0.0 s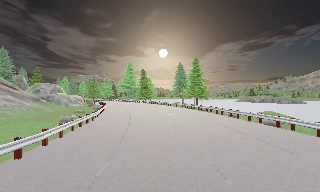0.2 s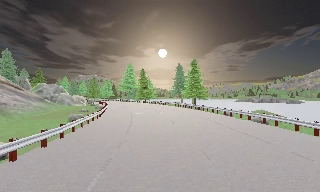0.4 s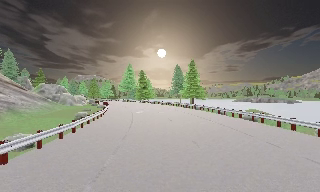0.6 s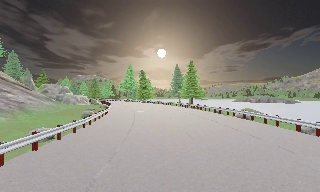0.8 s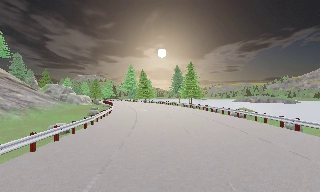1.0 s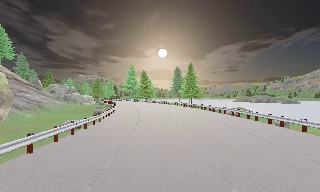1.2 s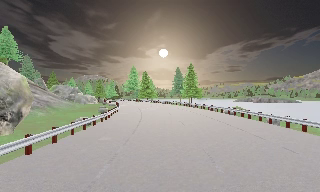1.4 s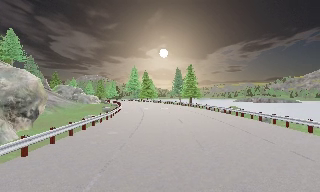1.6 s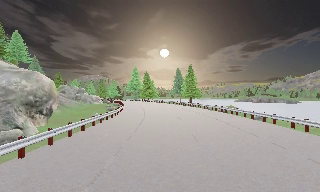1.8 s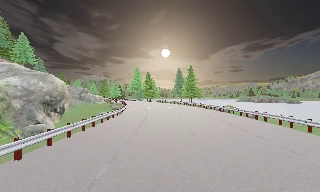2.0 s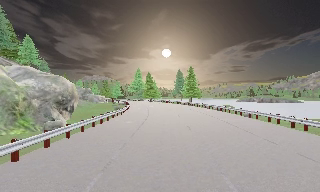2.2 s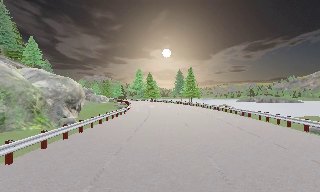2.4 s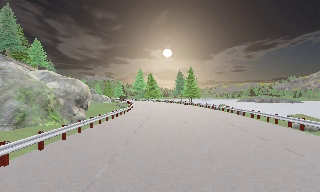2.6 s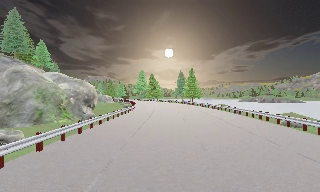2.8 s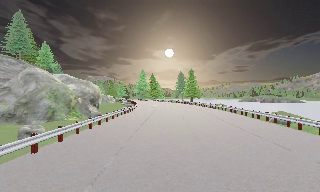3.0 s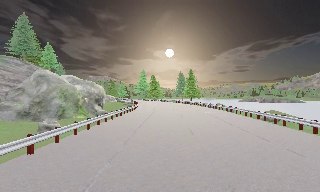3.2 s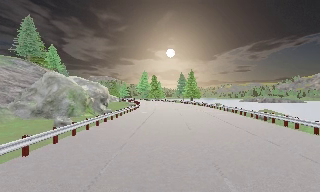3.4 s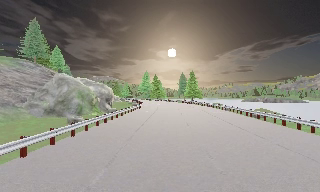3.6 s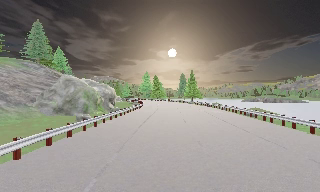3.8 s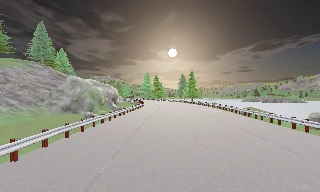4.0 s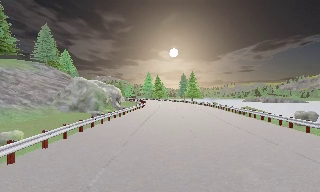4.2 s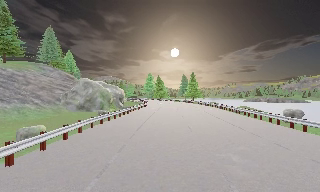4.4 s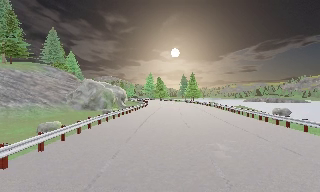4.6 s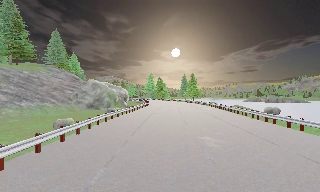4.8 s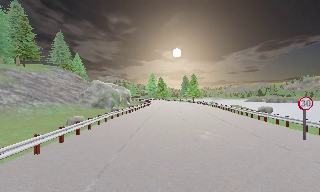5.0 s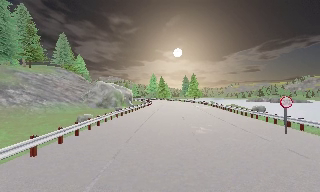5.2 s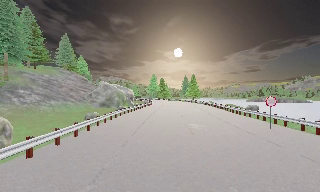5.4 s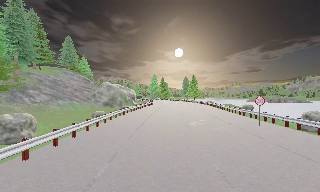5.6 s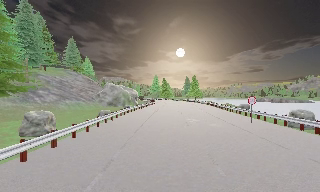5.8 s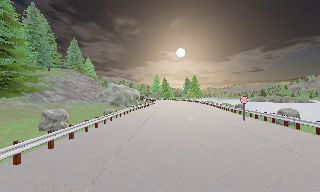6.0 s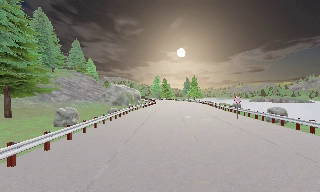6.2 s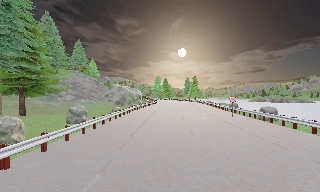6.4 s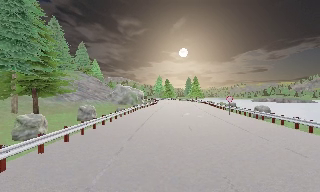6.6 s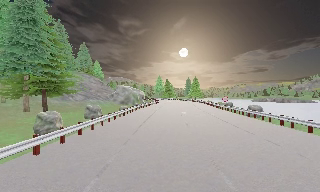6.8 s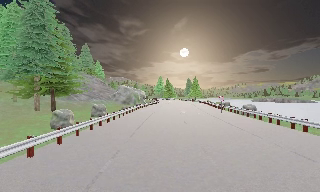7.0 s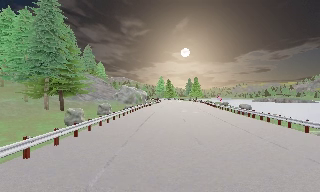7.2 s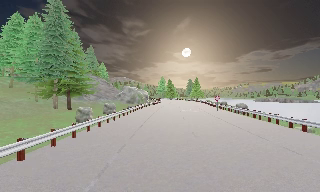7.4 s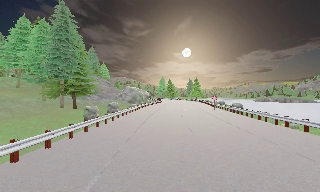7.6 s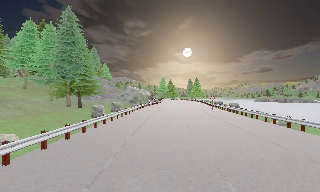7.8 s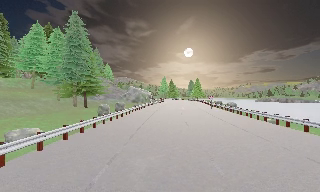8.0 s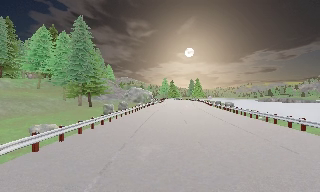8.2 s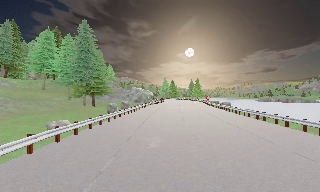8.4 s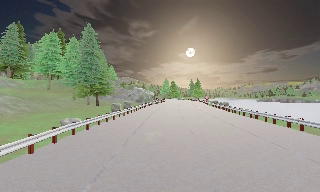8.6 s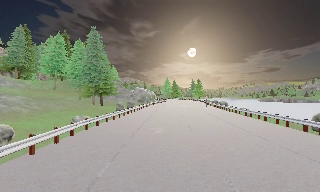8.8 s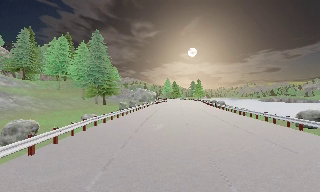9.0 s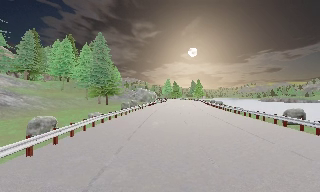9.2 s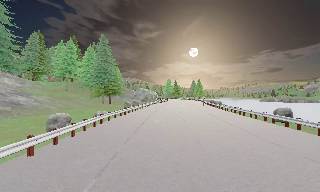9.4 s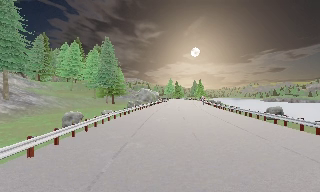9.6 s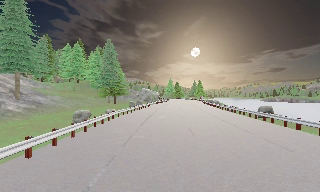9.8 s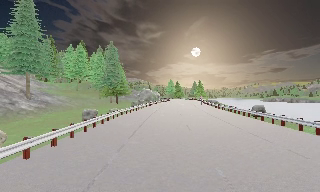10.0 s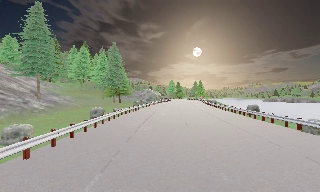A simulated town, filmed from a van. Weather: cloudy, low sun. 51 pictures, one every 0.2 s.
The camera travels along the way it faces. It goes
backward.
0.0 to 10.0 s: The camera pans to its left, which is counterclockwise from overhead, by about 10 degrees. It travels backward, about 65 m, so what stands in front gets smaller.
The film runs backward here.
